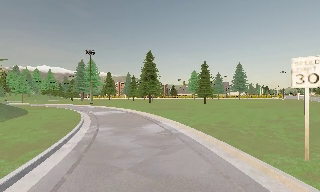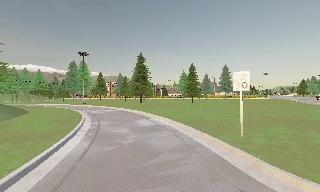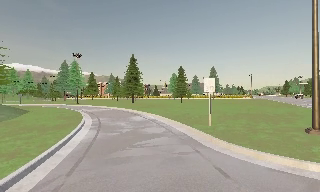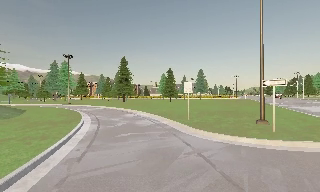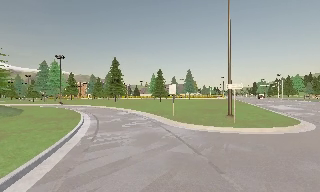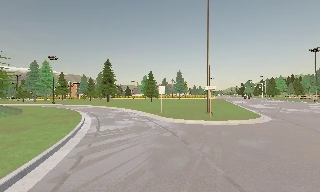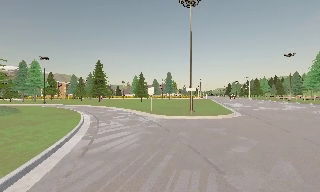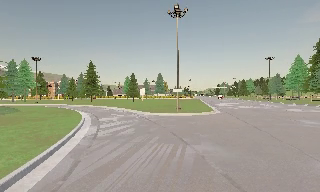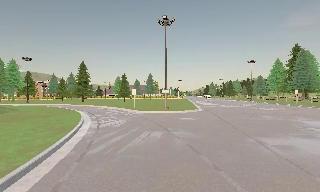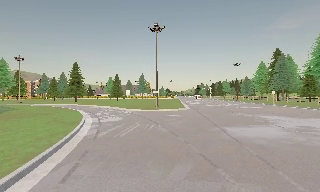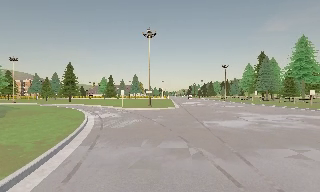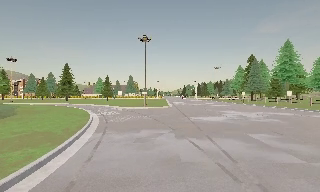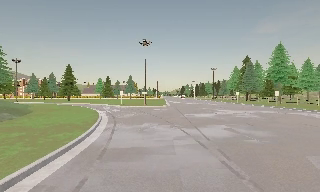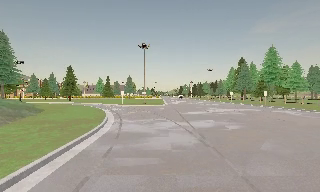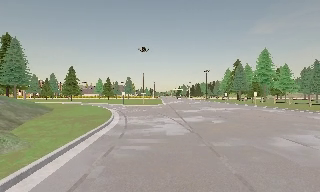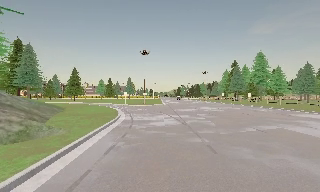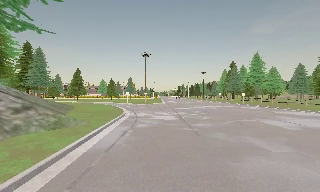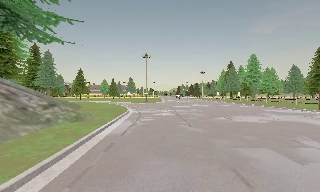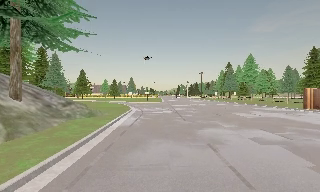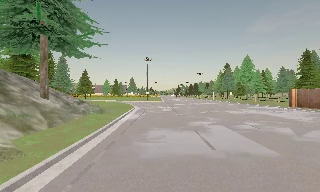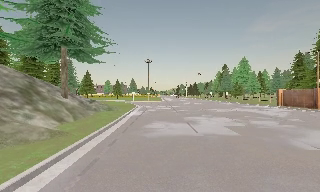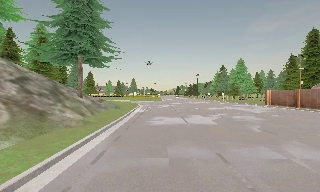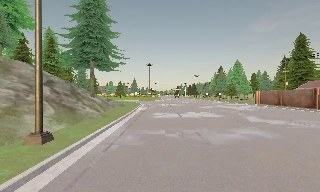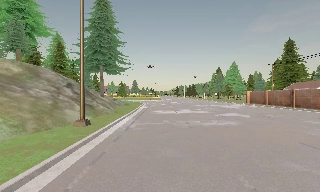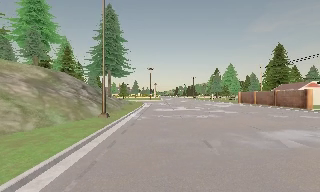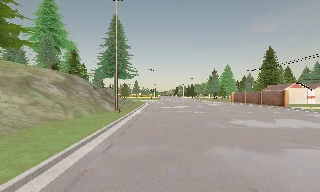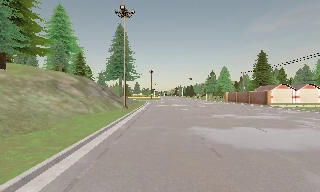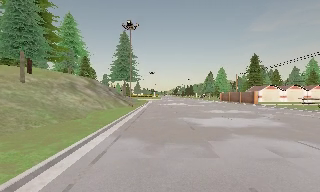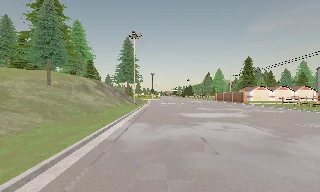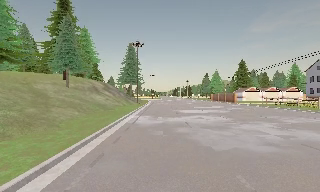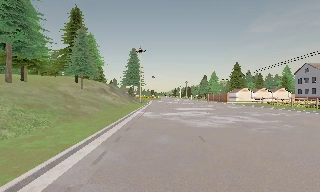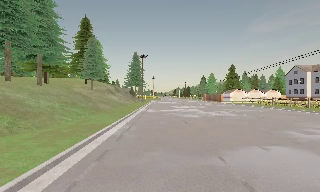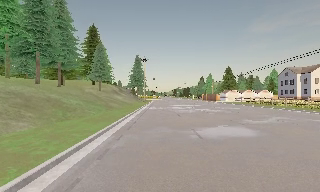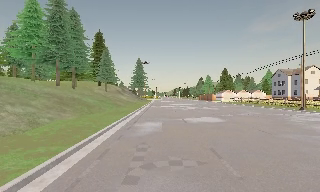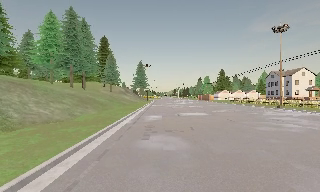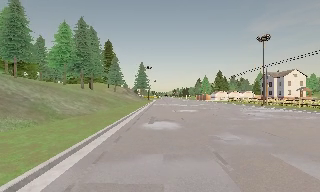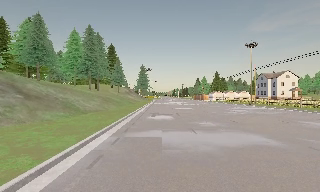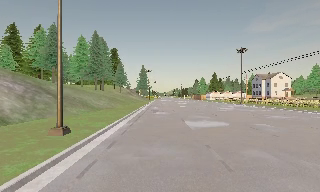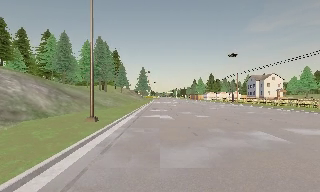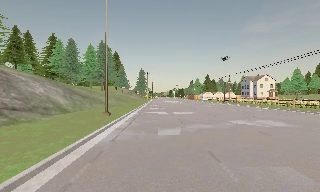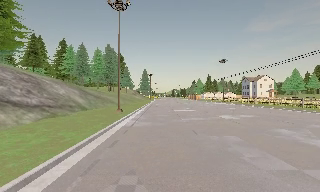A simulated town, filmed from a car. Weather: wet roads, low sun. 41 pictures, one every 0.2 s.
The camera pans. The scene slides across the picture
to the left.
The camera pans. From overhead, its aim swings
clockwise.
0.0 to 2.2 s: The camera swings to its right by about 35 degrees, and the scene slides to the left. It travels backward, about 25 m.
2.2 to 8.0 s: The camera travels backward, about 90 m, so what stands in front gets smaller. It gains speed.
The film runs backward here.
